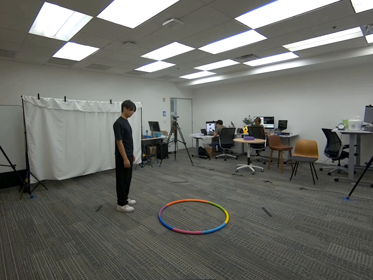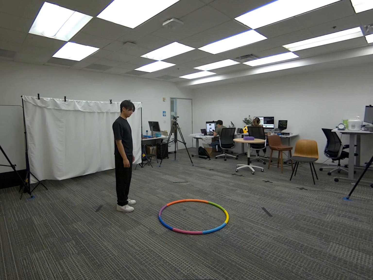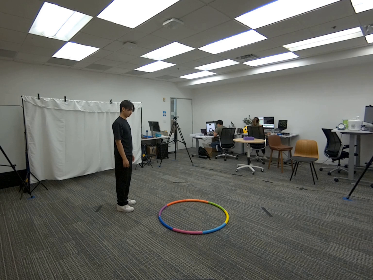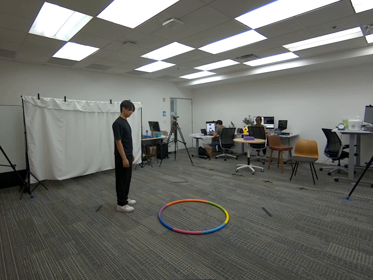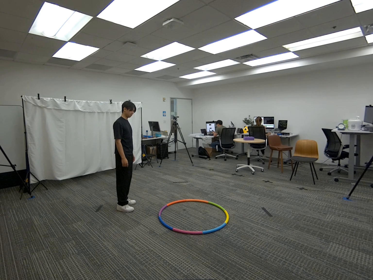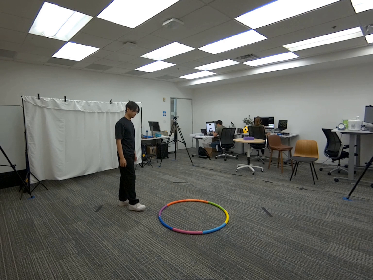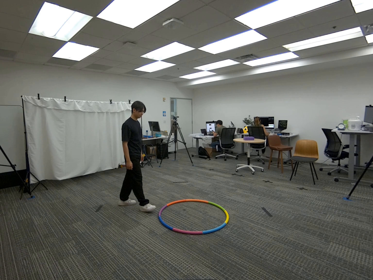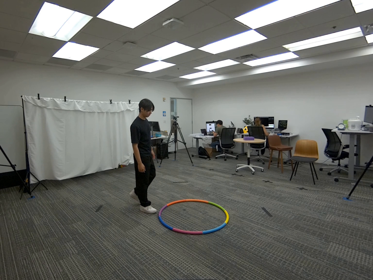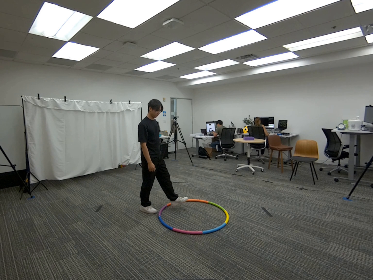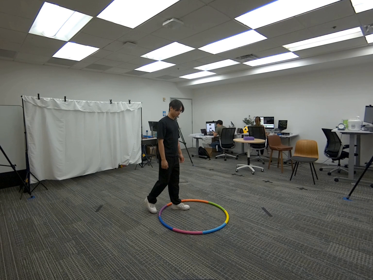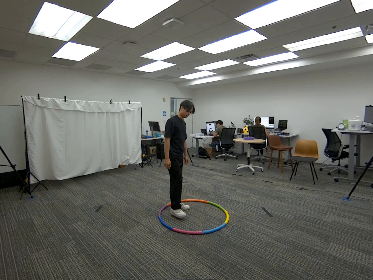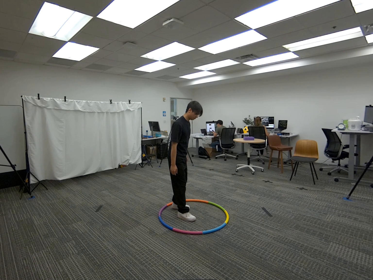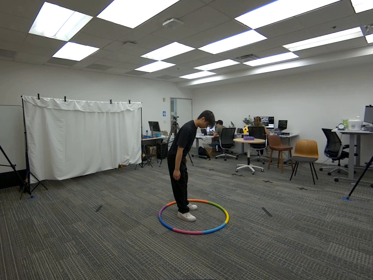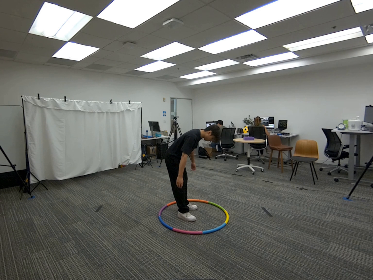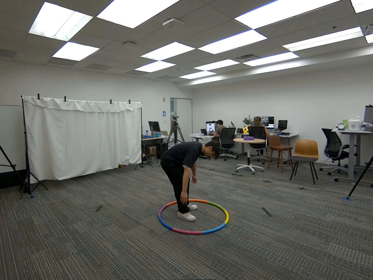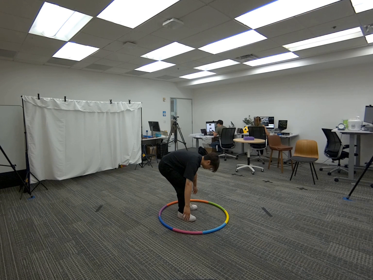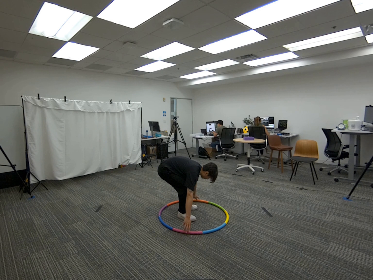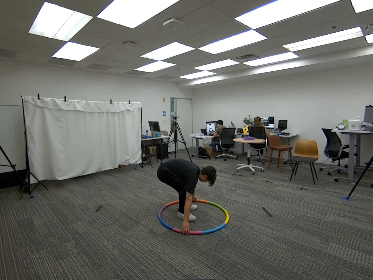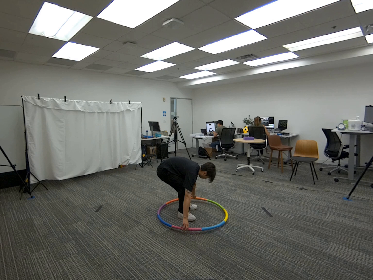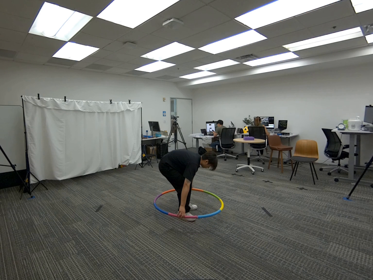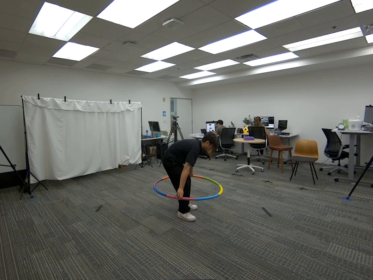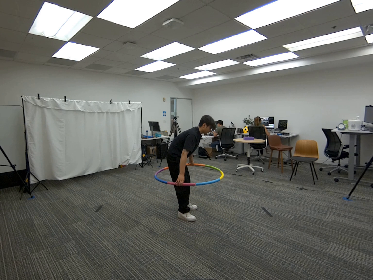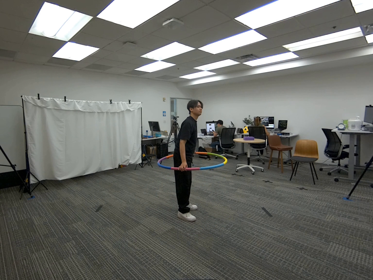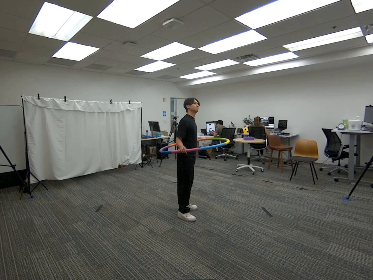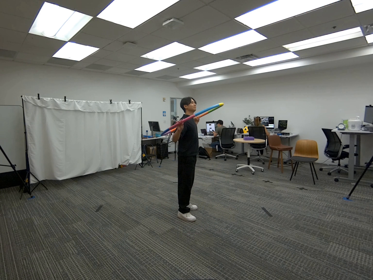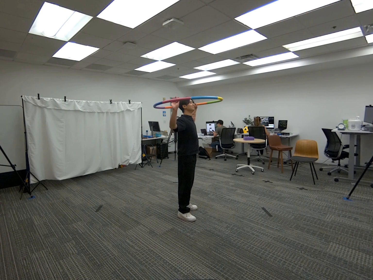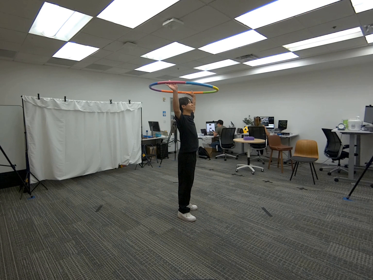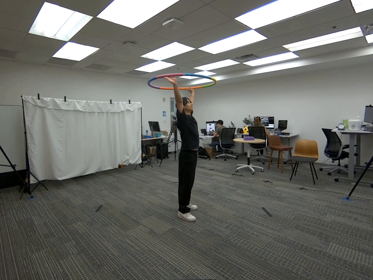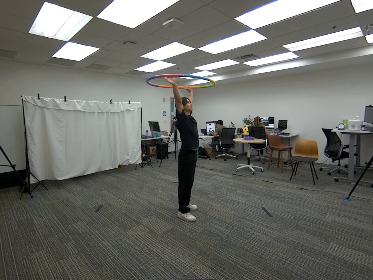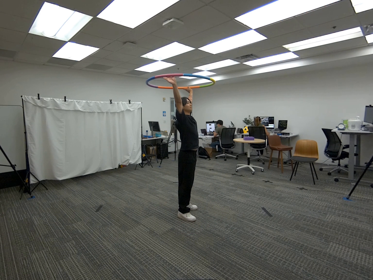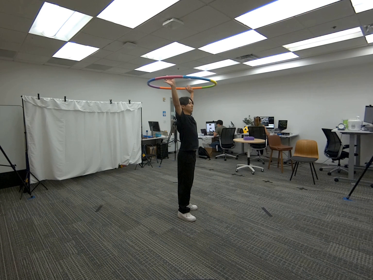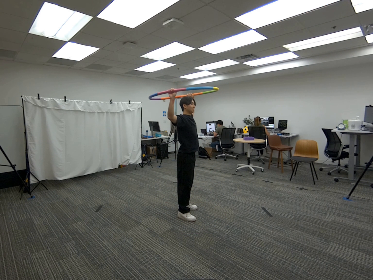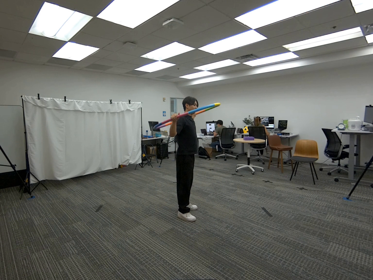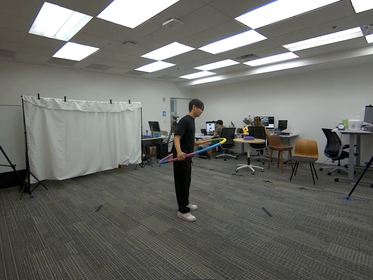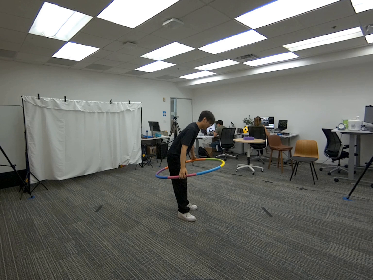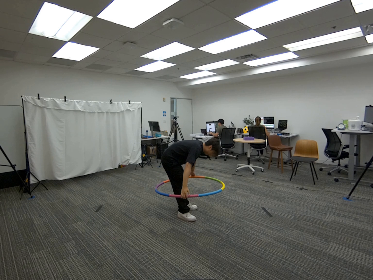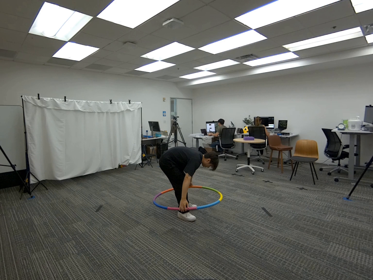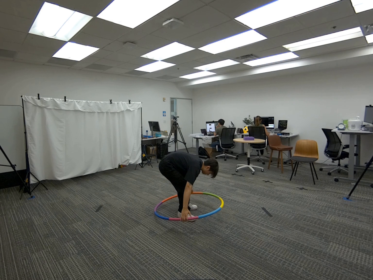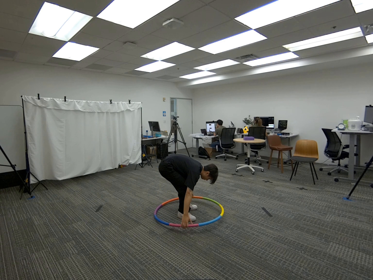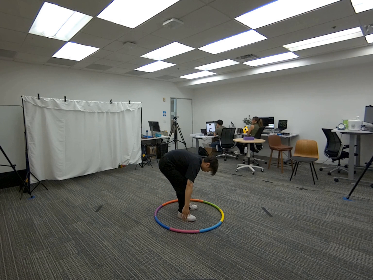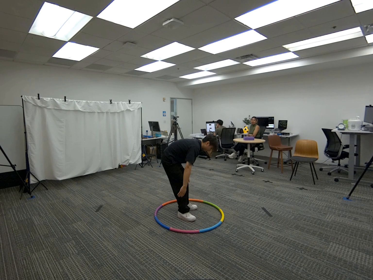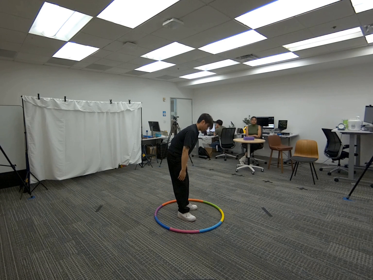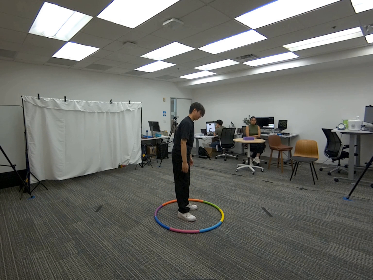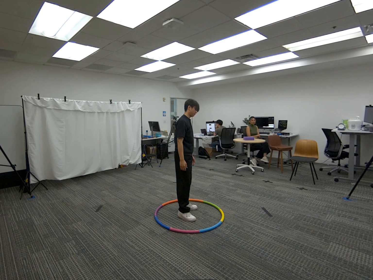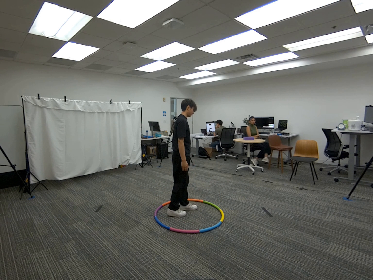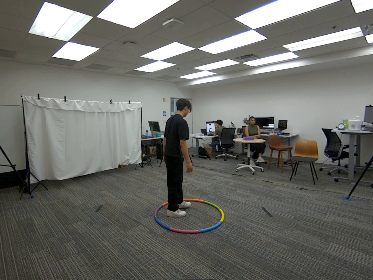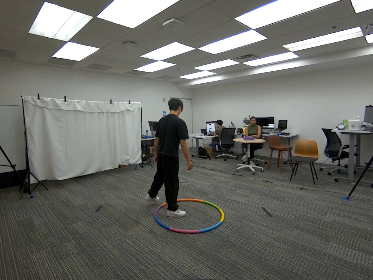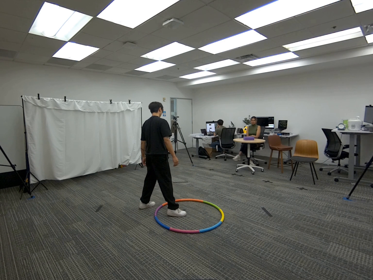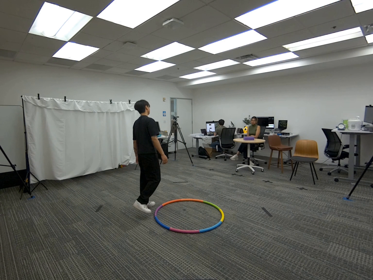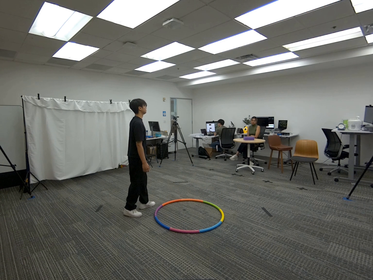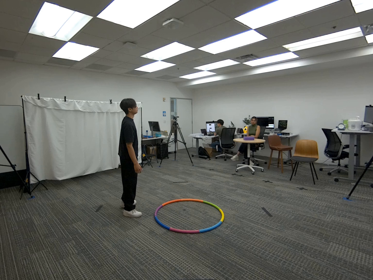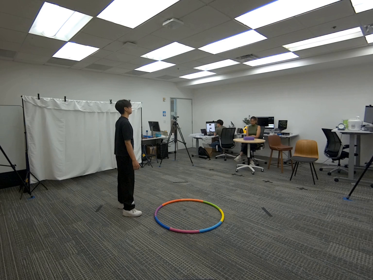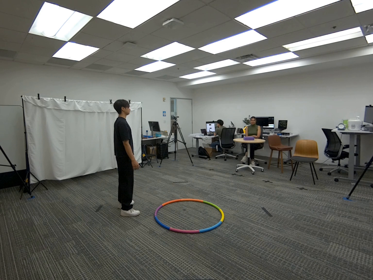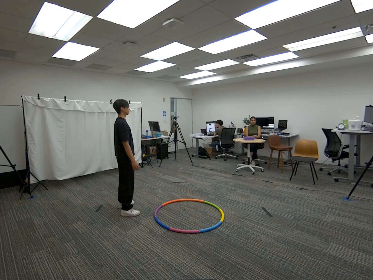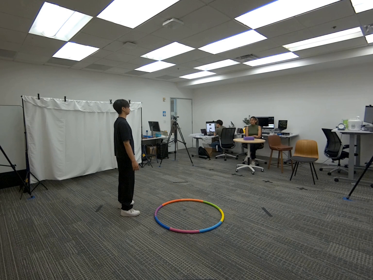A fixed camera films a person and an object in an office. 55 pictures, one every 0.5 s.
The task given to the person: Walk over to the hula hoop on the floor and step inside the hula hoop. Lift the hula hoop over your entire body and place back on the floor when done.
